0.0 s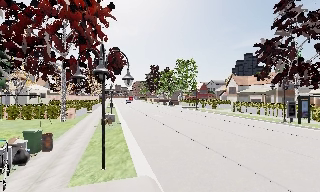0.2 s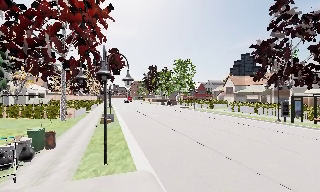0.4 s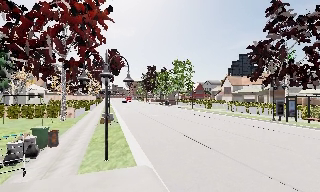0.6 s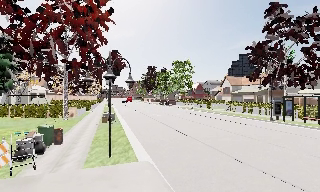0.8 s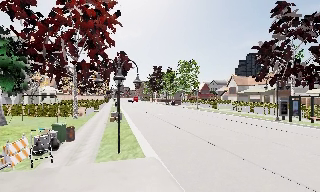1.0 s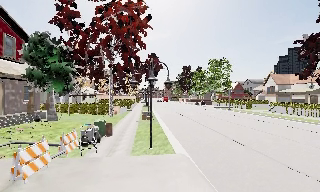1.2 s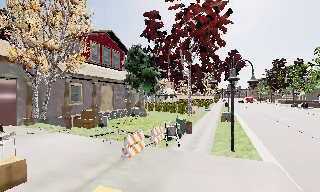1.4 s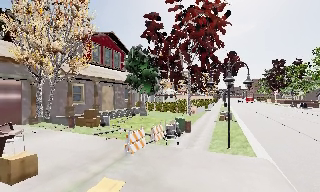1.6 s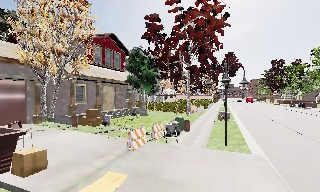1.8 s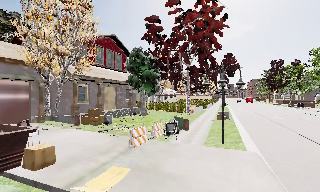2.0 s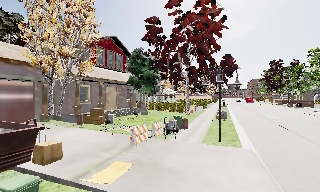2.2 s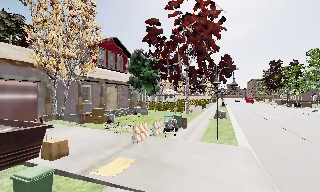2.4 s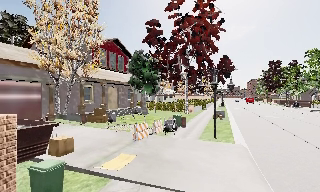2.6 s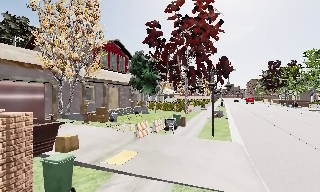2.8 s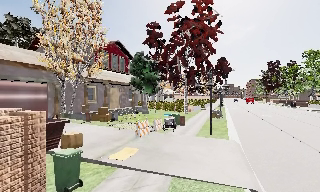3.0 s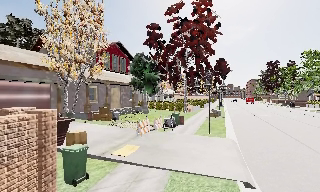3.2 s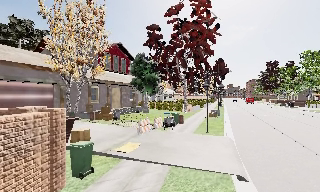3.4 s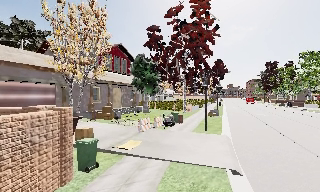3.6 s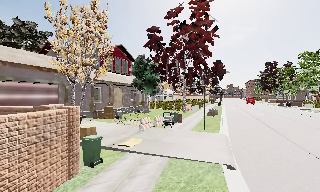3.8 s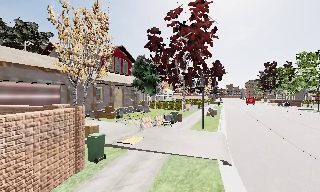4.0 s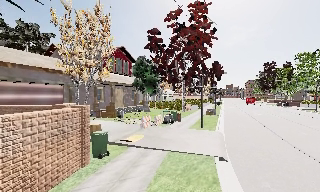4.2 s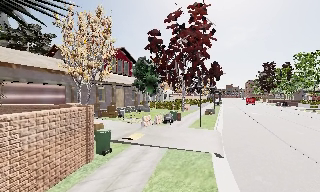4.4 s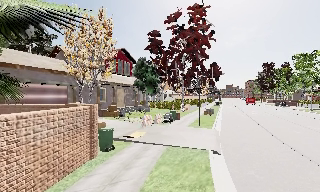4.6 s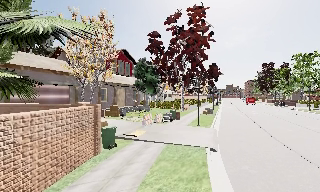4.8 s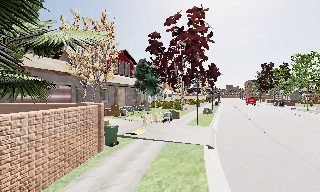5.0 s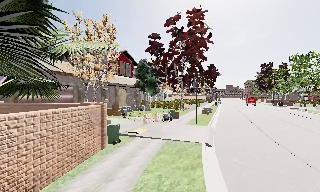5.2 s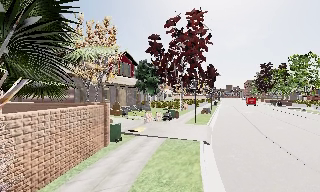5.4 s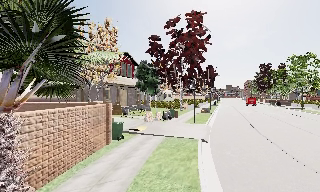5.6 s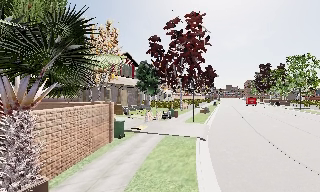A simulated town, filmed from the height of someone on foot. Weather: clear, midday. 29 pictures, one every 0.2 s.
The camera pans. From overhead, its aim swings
counterclockwise.
The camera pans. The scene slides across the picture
to the right.
0.0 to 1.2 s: The scene slides to the right, as the camera pans about 40 degrees to its left. It travels backward, about 2.5 m.
1.2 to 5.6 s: The camera travels backward, about 9 m, so what stands in front gets smaller.
The film runs backward here.
